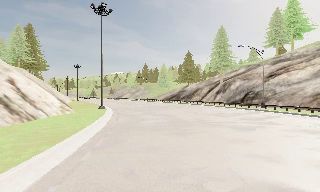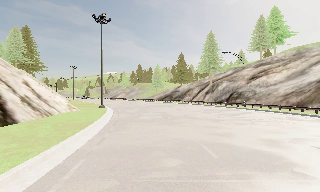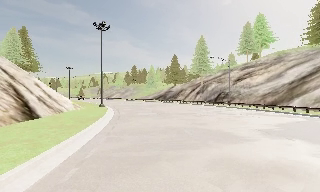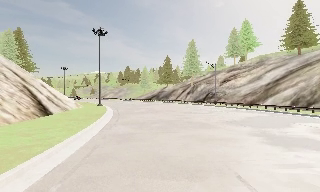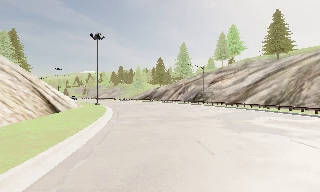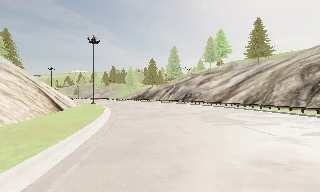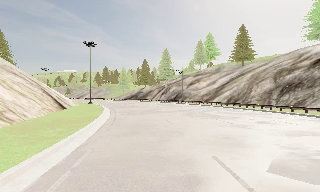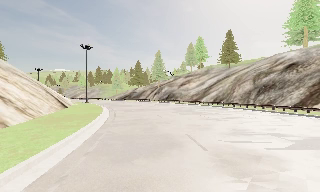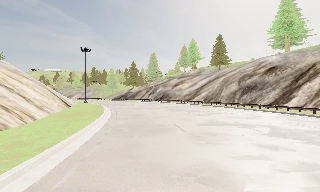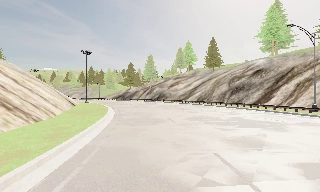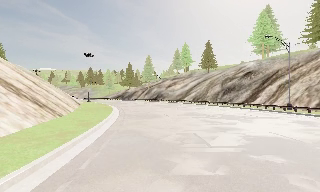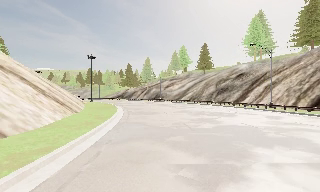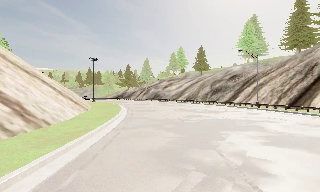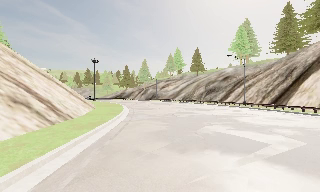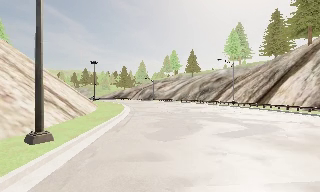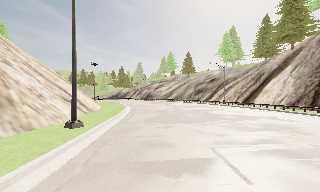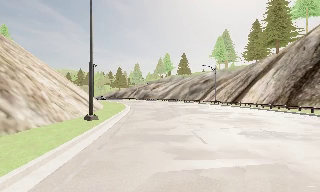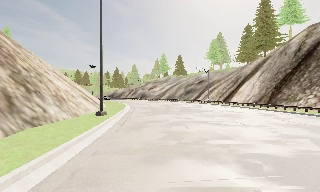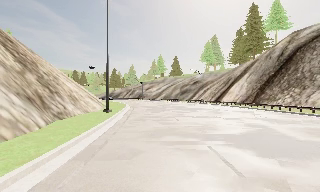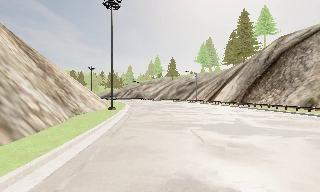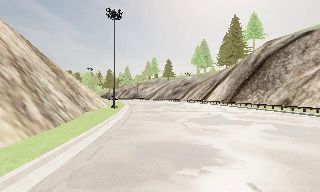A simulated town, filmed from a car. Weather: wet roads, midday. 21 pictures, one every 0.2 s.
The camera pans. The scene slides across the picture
to the left.
The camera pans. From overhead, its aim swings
clockwise.
0.0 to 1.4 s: The camera pans to its right, which is clockwise from overhead, by about 15 degrees. It travels backward, about 17 m, so what stands in front gets smaller.
1.4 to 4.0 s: The camera pans to its right, which is clockwise from overhead, by about 15 degrees. It travels backward, about 30 m, so what stands in front gets smaller.
The film runs backward here.
